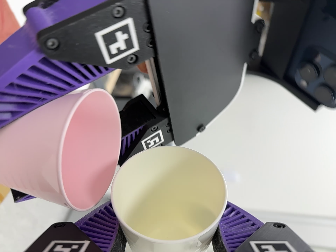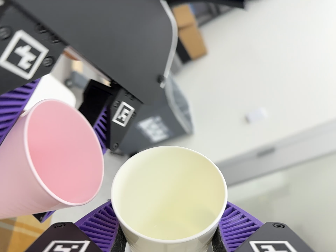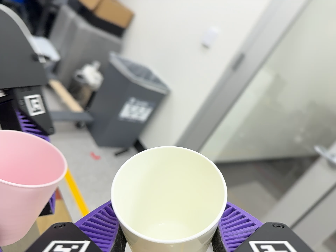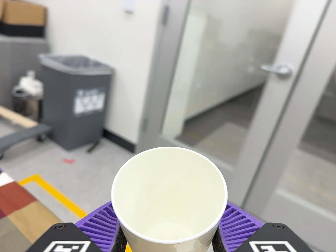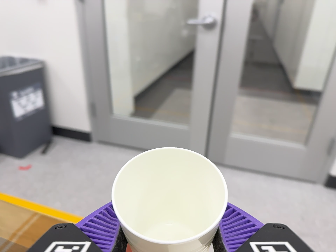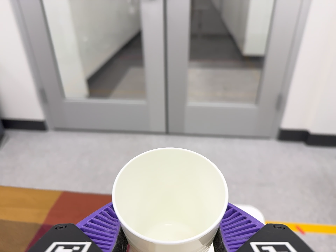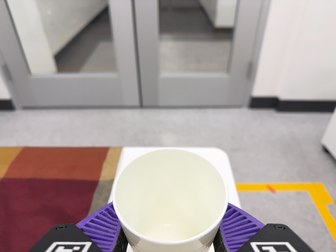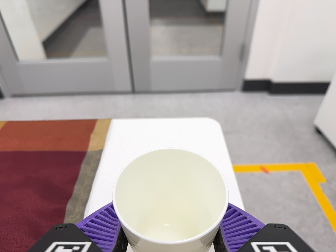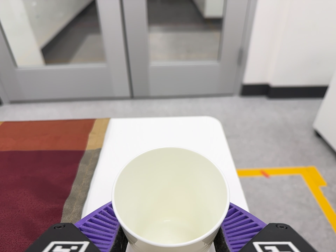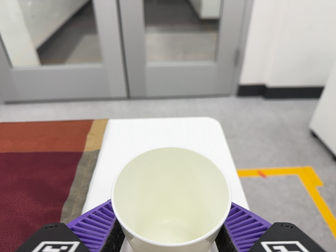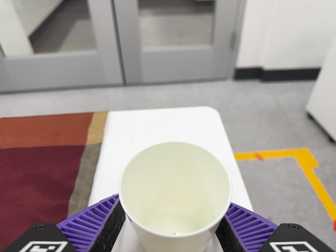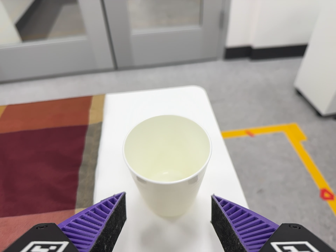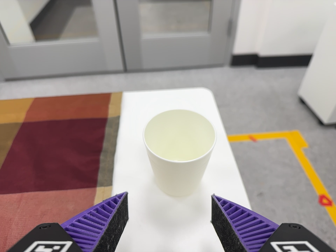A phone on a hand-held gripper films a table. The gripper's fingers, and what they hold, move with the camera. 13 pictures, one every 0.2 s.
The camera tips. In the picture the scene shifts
upward.
The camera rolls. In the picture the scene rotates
counterclockwise.
0.0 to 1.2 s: The camera pans to its right by about 25 degrees. It travels to its right and toward the bottom of its view, about 36 cm, so close, fixed things drift to the left. Its aim tips toward the bottom of its view by about 30 degrees, and the scene shifts upward. It rolls about its line of sight by about 115 degrees, and the scene rotates counterclockwise.
1.2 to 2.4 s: The camera travels backward and toward the bottom of its view, about 8 cm, so what stands in front gets smaller.
The film runs forward here.
